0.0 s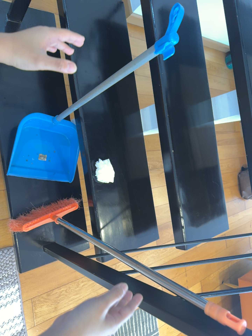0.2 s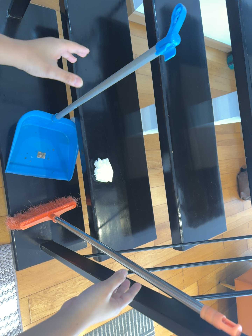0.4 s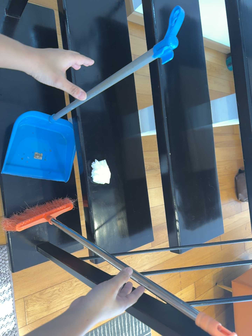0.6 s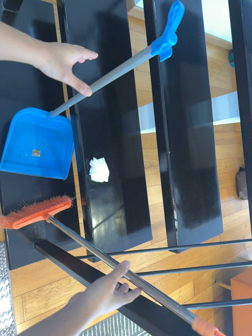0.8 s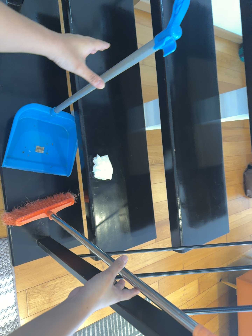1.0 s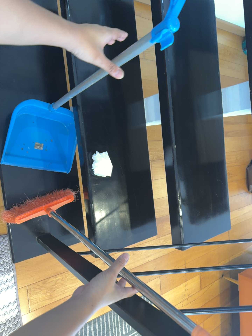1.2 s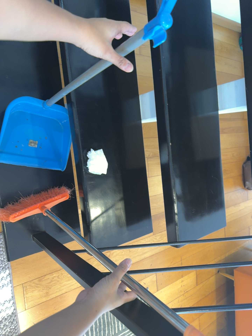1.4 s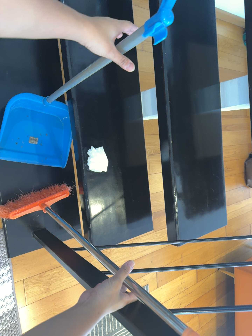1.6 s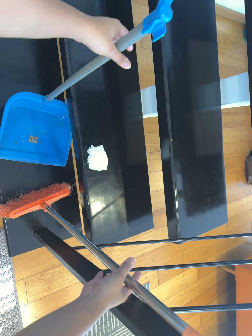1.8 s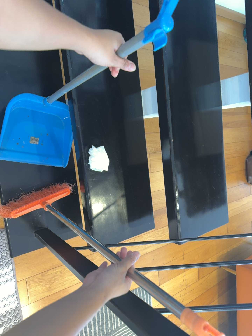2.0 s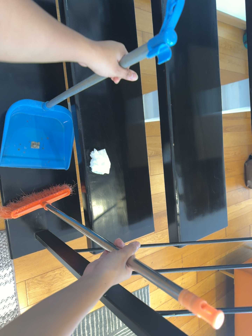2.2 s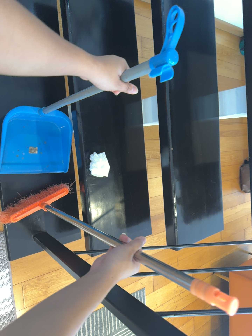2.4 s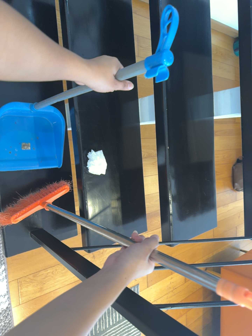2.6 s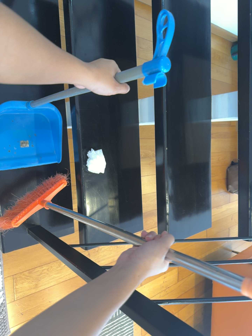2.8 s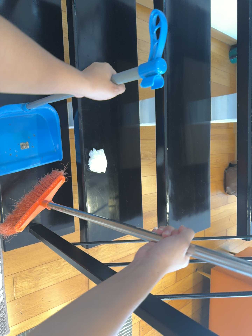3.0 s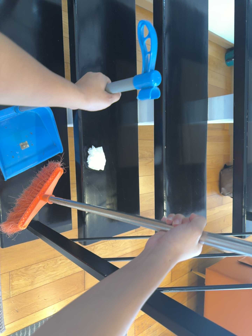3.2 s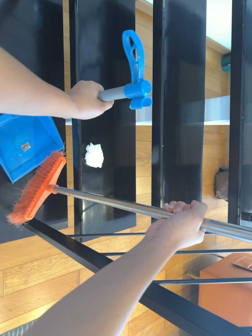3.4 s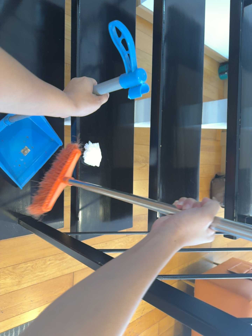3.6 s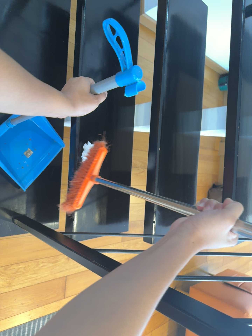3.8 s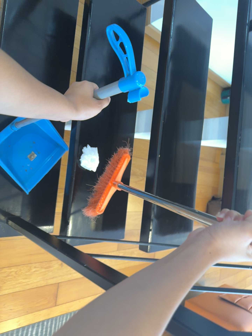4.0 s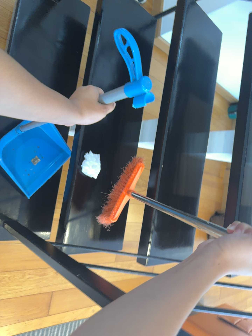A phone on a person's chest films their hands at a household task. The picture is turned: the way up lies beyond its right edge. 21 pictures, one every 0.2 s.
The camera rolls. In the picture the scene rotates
clockwise.
0.0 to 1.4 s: The camera travels forward, about 9 cm, so what stands in front looms larger.
1.4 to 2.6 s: The camera travels backward and to its left, about 7 cm, so what stands in front gets smaller.
2.6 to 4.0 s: The camera travels toward the bottom of its view, about 12 cm. Its aim tips toward the top of its view by about 10 degrees. It rolls about its line of sight by about 10 degrees, and the scene rotates clockwise.
The film runs forward here.
